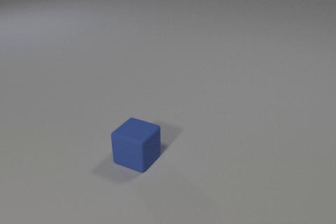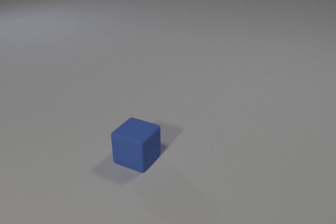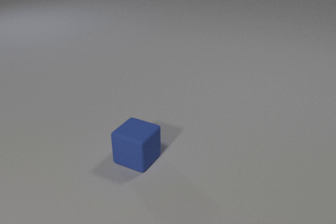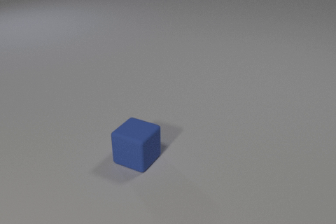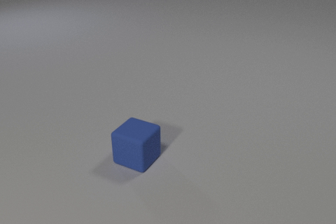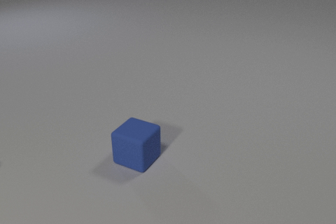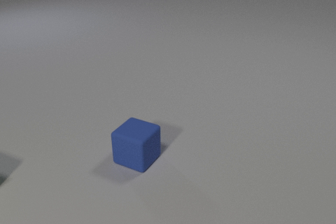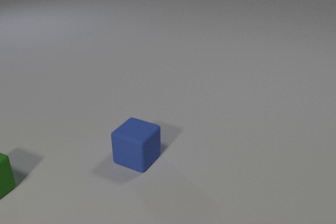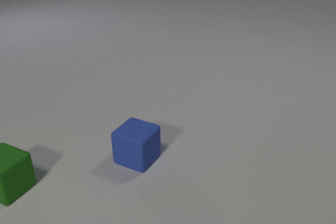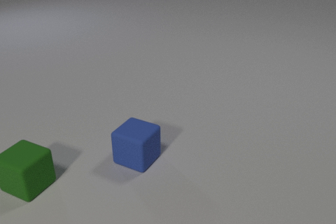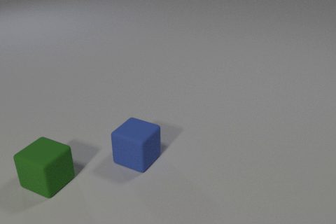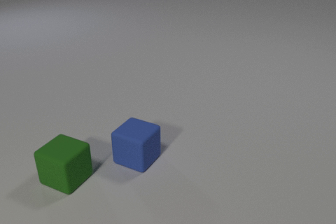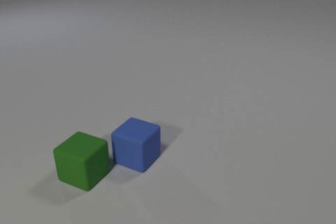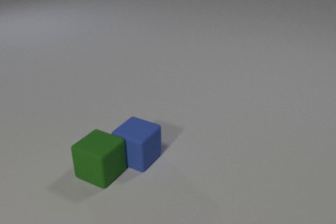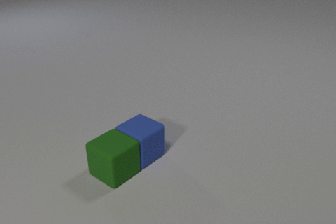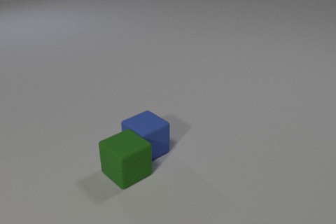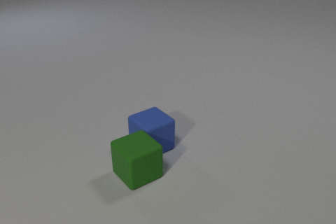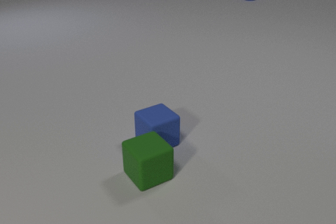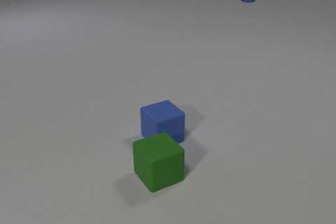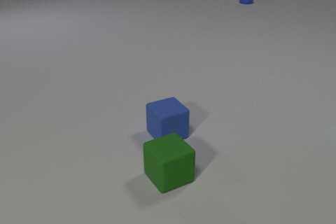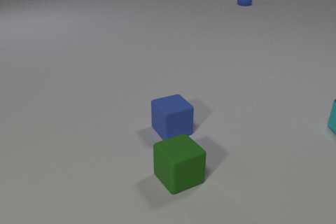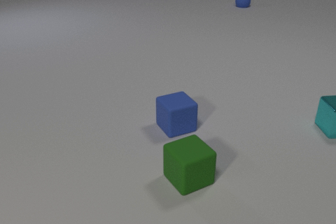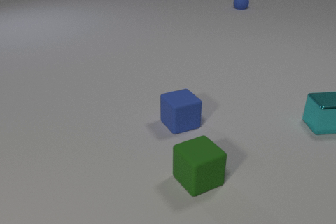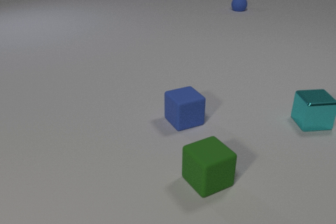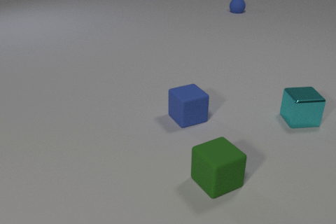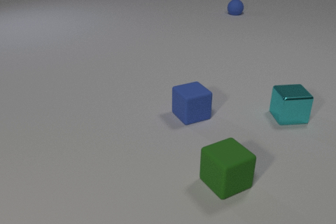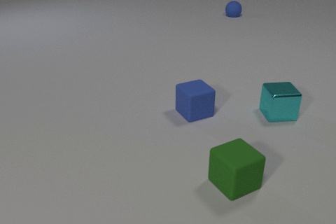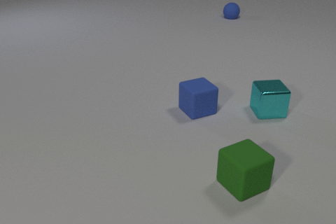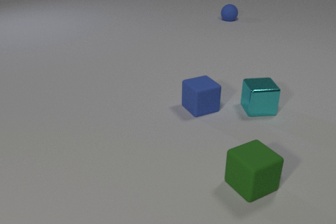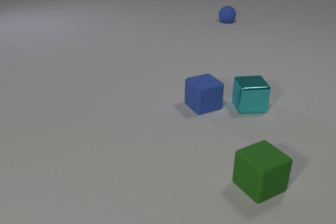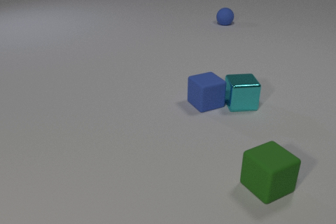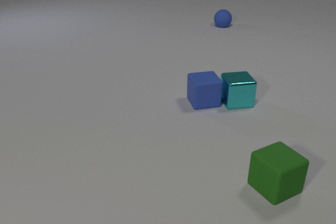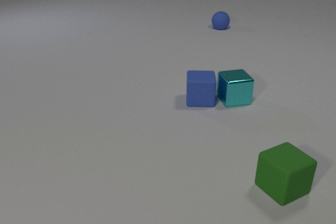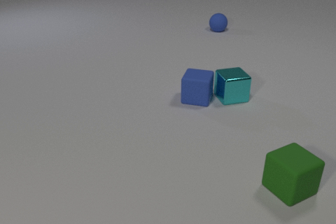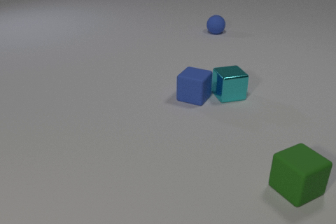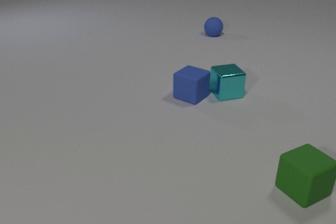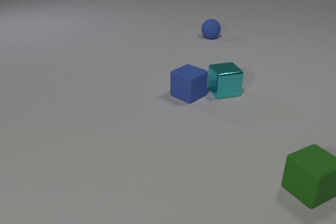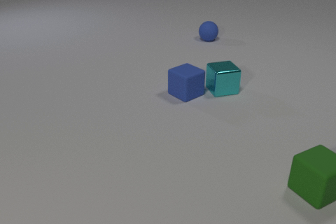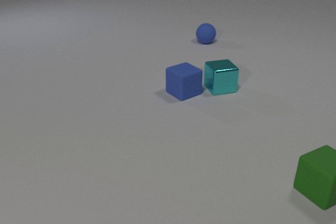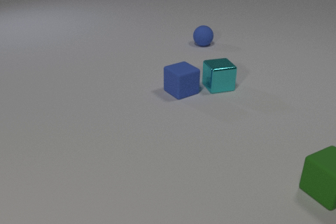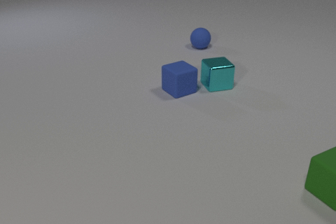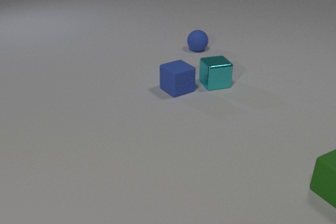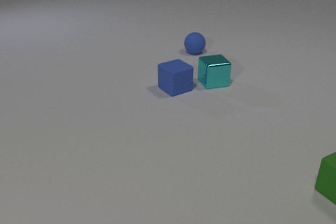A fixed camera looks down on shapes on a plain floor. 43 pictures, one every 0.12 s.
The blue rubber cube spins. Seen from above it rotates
clockwise.
The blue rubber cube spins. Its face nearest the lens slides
to the left.
0.00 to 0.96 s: The green rubber cube comes in at the left edge, slides to the right.
0.96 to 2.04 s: The green rubber cube slides to the right, spins clockwise seen from above by about 30 degrees, its near face sliding to the left. The blue rubber cube slides away from the camera and to the right, spins so that its near face slides to the left, clockwise seen from above. The blue rubber sphere comes in at the top edge, rolls toward the camera. The green rubber cube and the blue rubber cube collide.
2.04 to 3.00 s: The green rubber cube slides to the right. The blue rubber cube slides away from the camera and to the right. The cyan metal cube comes in at the right edge, slides to the left. The blue rubber sphere rolls toward the camera.
3.00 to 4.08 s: The green rubber cube slides to the right. The blue rubber cube slides away from the camera, spins clockwise seen from above by about 60 degrees, its near face sliding to the left. The cyan metal cube slides to the left and away from the camera. The blue rubber sphere rolls toward the camera. The blue rubber cube and the cyan metal cube collide.
4.08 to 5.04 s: The green rubber cube slides to the right. The blue rubber cube slides to the left and away from the camera, spins so that its near face slides to the left, clockwise seen from above. The cyan metal cube slides away from the camera and to the left. The blue rubber sphere rolls toward the camera.
What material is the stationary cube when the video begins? rubber.
What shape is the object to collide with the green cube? cube.
How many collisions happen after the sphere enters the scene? 1.
